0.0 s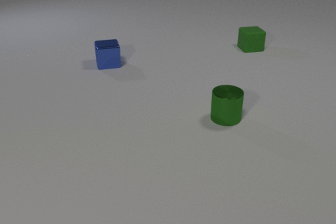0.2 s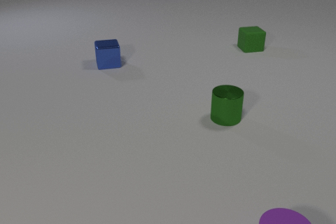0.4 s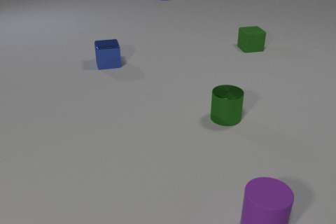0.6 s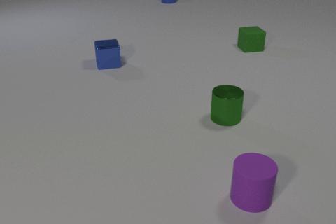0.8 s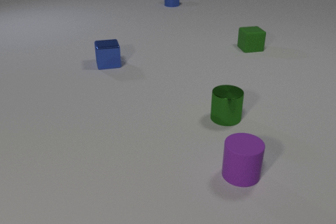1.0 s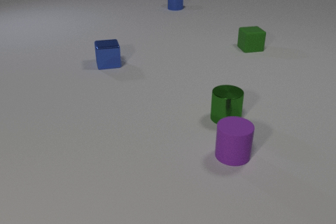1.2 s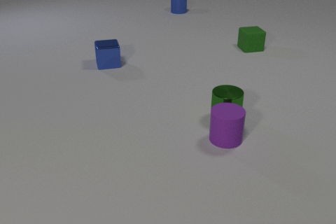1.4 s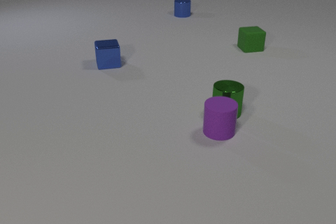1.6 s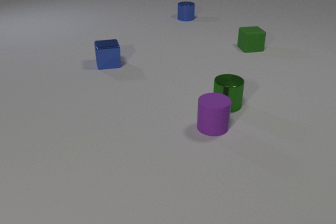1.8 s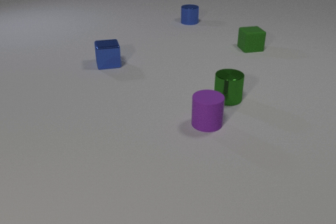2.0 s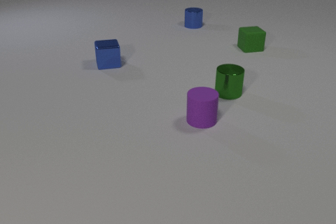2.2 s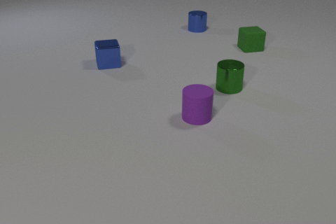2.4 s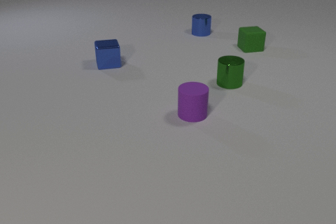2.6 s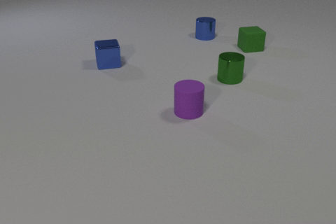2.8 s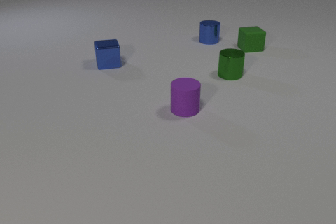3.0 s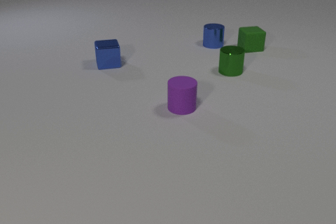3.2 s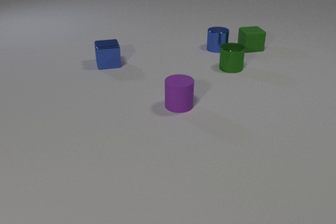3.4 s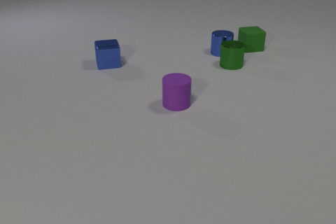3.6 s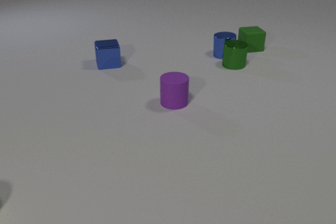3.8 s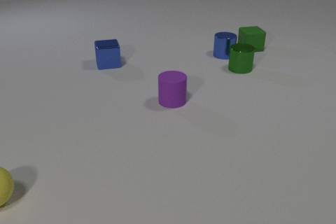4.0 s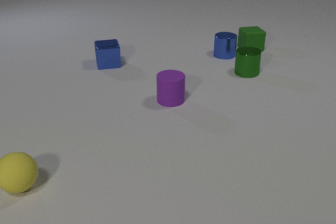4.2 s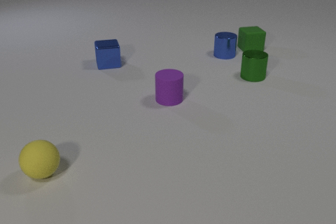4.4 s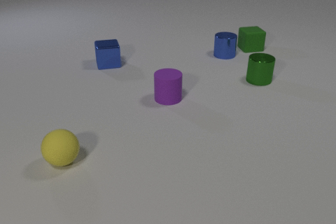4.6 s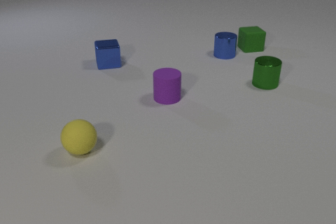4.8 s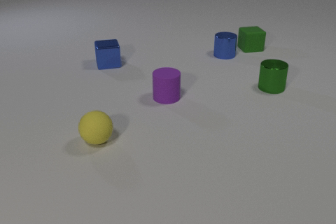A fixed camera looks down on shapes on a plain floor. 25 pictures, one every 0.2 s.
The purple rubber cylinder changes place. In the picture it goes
away from the camera.
The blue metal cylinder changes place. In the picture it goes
toward the camera.
0.0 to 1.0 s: The purple rubber cylinder comes in at the bottom edge, slides away from the camera. The blue metal cylinder comes in at the top edge, slides toward the camera.
1.0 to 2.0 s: The purple rubber cylinder slides away from the camera and to the left. The green metal cylinder slides away from the camera. The blue metal cylinder slides toward the camera. The purple rubber cylinder and the green metal cylinder collide.
2.0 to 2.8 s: The purple rubber cylinder slides away from the camera and to the left. The green metal cylinder slides away from the camera. The blue metal cylinder slides toward the camera.
2.8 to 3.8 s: The purple rubber cylinder slides away from the camera and to the left. The green metal cylinder slides away from the camera and to the right. The yellow rubber sphere comes in at the left edge, rolls to the right. The blue metal cylinder slides toward the camera and to the right. The green metal cylinder and the blue metal cylinder collide.
3.8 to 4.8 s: The purple rubber cylinder slides away from the camera and to the left. The green metal cylinder slides toward the camera and to the right. The yellow rubber sphere rolls to the right and away from the camera.
What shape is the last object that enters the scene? sphere.
How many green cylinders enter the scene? 0.
What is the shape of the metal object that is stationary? cube.
